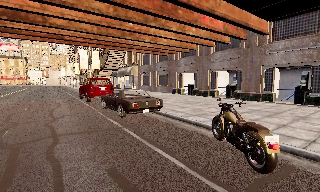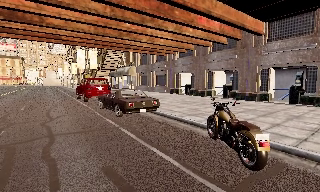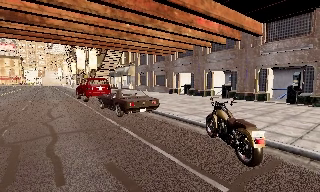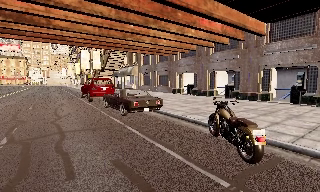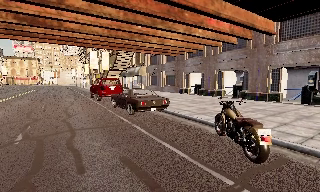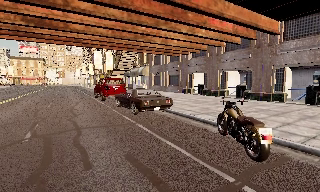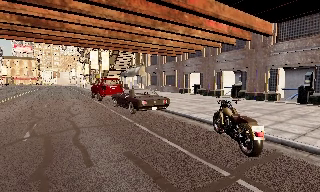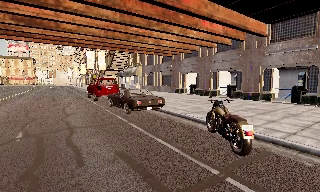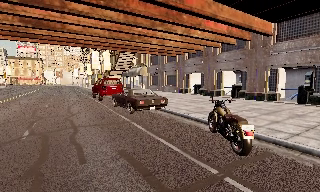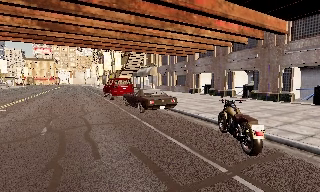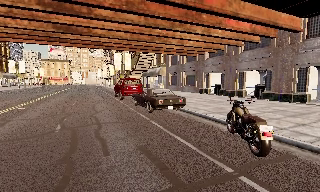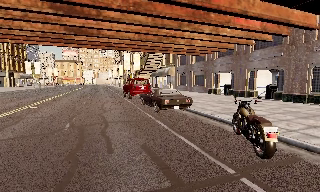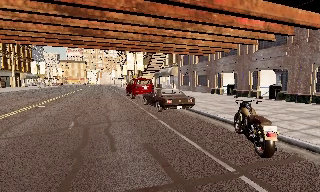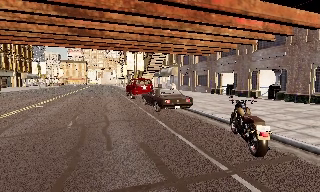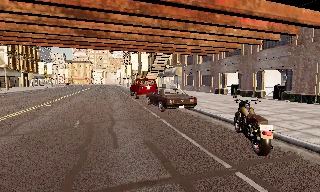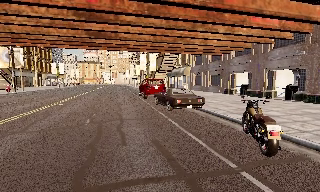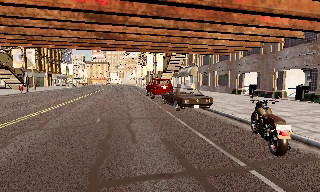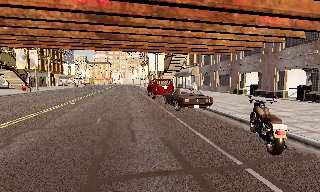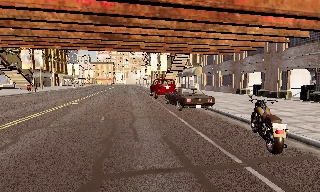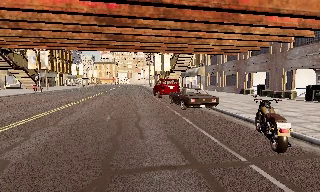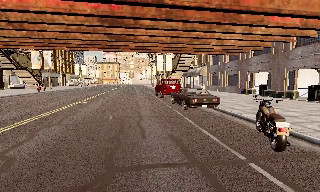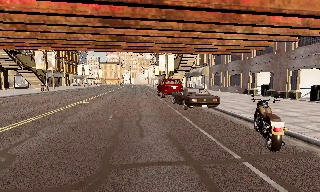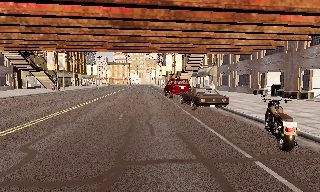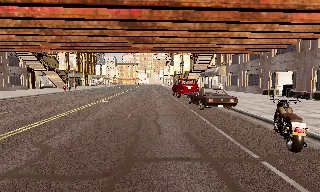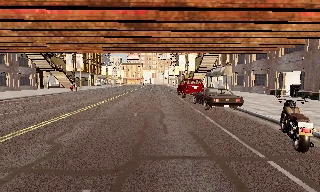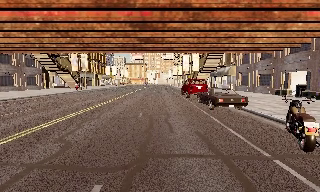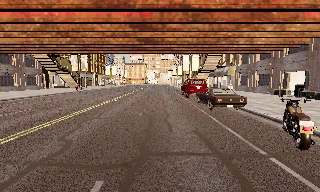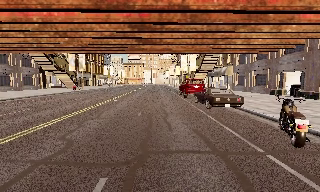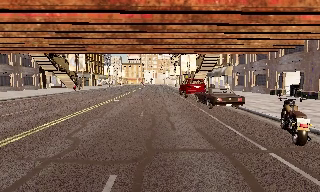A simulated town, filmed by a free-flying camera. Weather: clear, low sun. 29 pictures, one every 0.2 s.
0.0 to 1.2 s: The camera travels backward, about 0.5 m, so what stands in front gets smaller.
1.2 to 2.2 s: The camera swings to its left by about 10 degrees, and the scene slides to the right.
2.2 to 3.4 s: The camera travels backward, about 0.5 m, so what stands in front gets smaller.
3.4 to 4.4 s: The camera shifts only a little, or ends up much as it began.
4.4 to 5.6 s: The camera travels backward, about 0.5 m, so what stands in front gets smaller.
The film runs backward here.
